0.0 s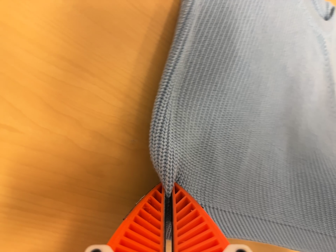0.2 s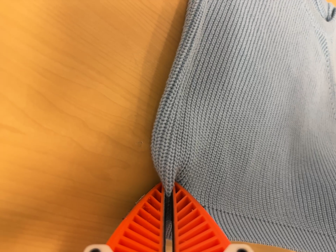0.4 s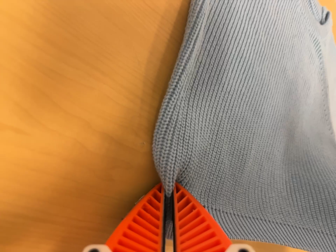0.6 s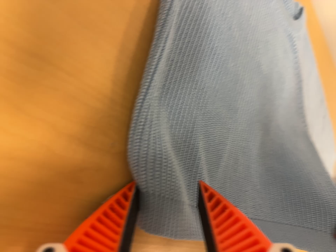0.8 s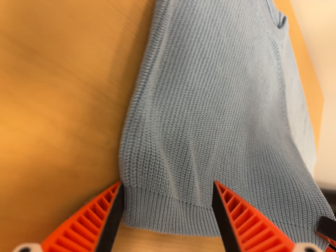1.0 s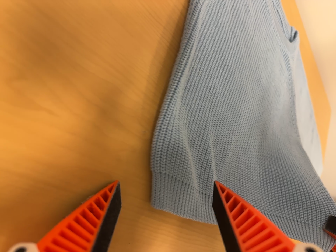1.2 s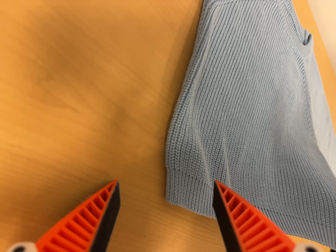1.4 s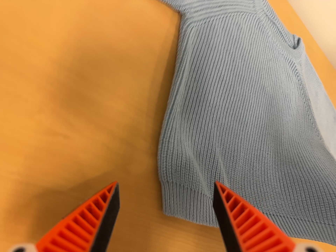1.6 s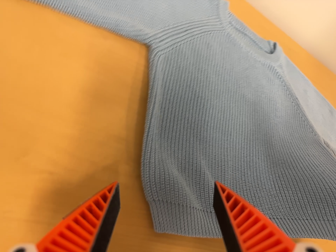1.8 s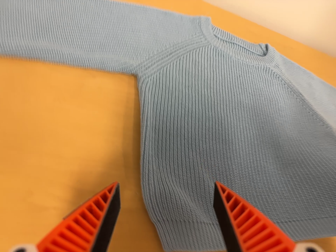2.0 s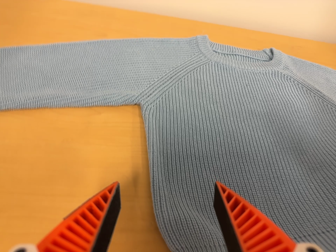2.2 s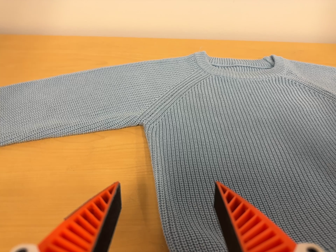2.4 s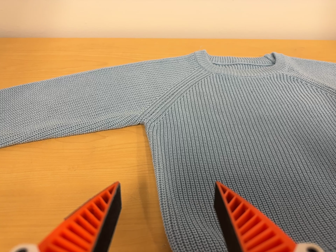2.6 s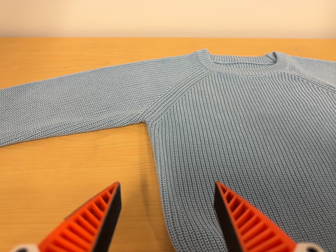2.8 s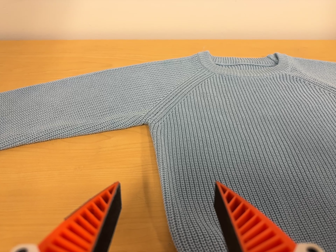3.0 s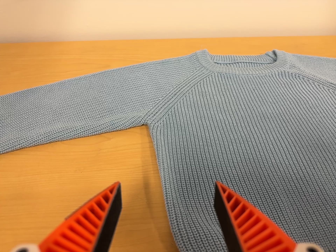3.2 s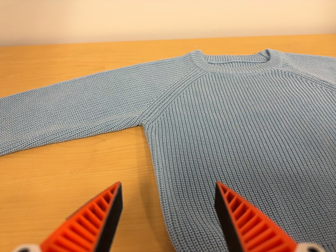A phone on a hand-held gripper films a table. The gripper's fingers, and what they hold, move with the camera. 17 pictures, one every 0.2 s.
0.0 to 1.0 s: The camera travels to its left, about 5 cm.
1.0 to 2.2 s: The camera pans to its left by about 30 degrees. It travels to its right, about 18 cm. Its aim tips toward the top of its view by about 30 degrees, and the scene shifts downward. It rolls about its line of sight by about 40 degrees, and the scene rotates counterclockwise.
2.2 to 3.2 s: The camera shifts only a little, or ends up much as it began.
The film runs backward here.
